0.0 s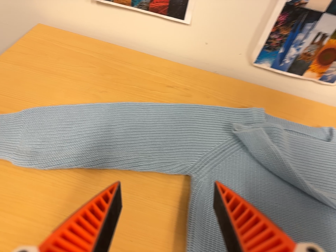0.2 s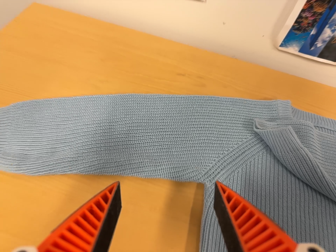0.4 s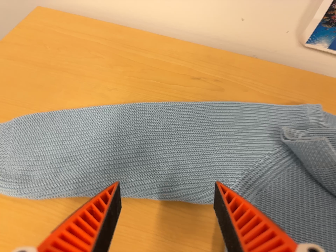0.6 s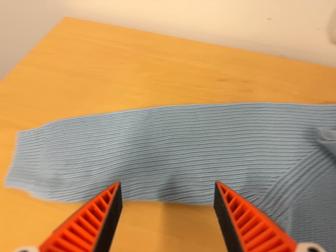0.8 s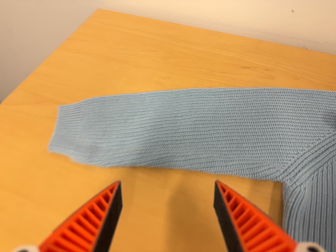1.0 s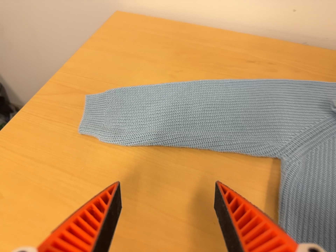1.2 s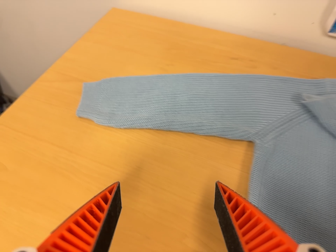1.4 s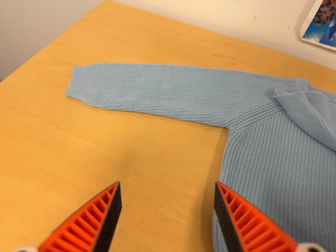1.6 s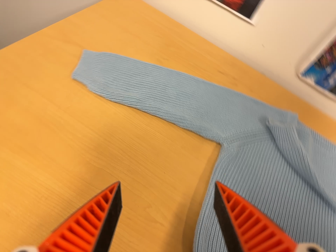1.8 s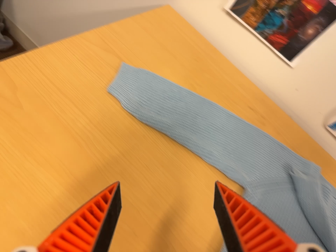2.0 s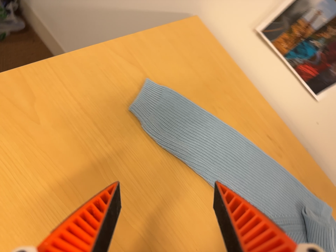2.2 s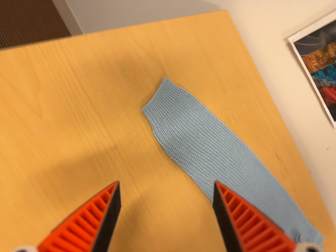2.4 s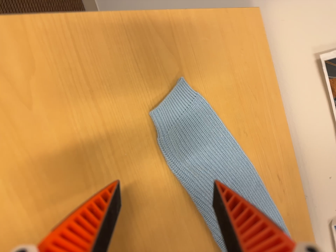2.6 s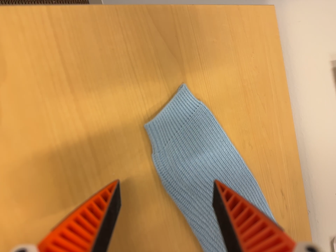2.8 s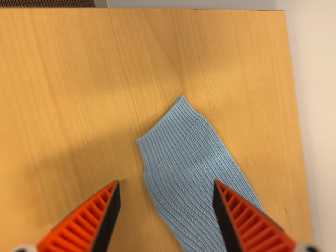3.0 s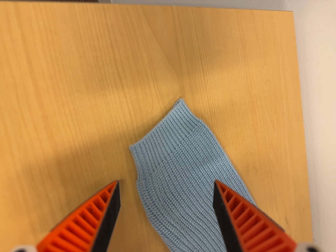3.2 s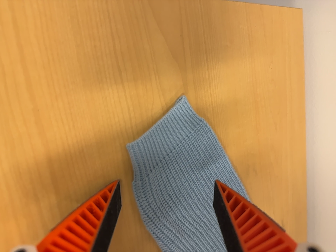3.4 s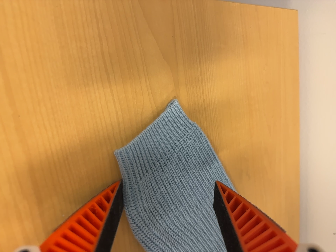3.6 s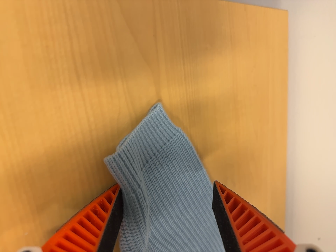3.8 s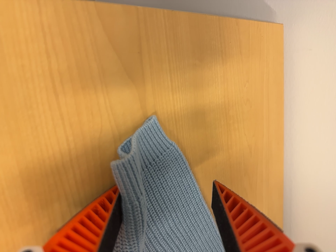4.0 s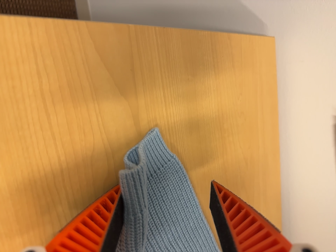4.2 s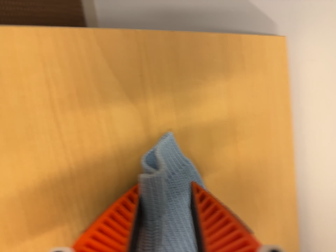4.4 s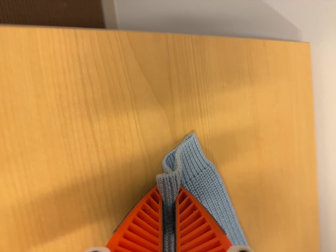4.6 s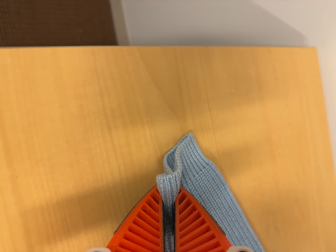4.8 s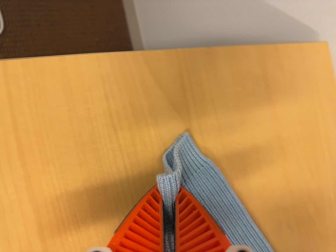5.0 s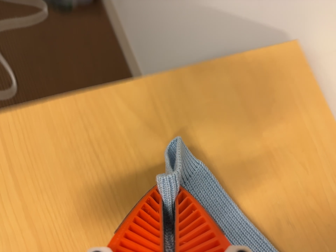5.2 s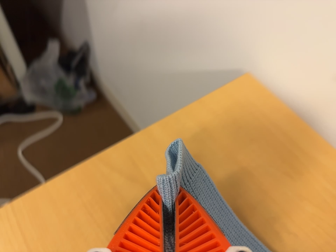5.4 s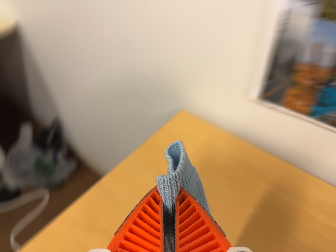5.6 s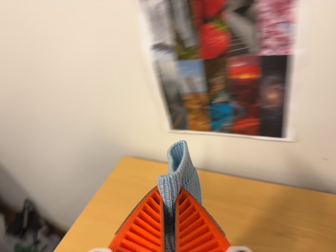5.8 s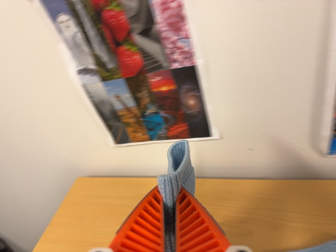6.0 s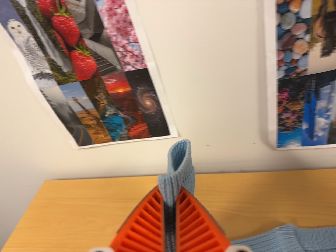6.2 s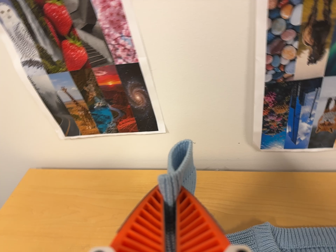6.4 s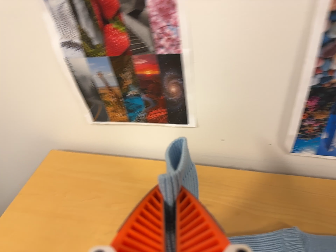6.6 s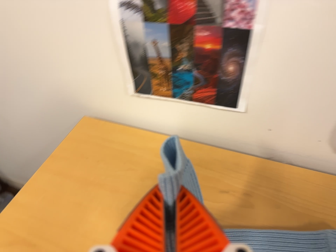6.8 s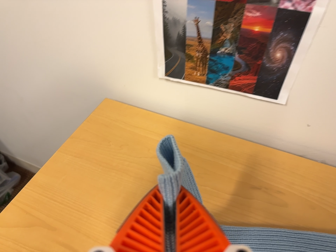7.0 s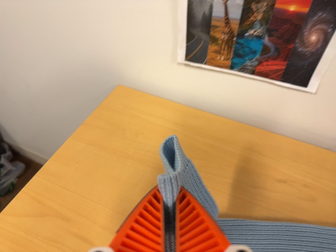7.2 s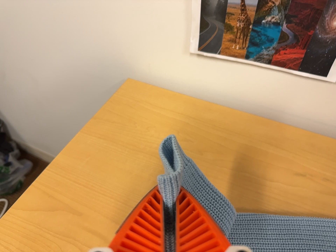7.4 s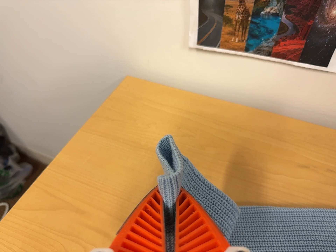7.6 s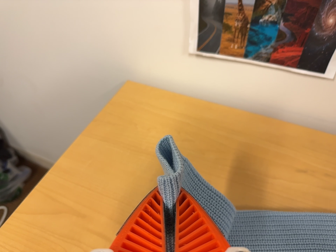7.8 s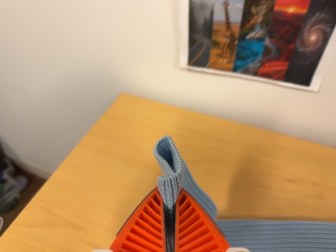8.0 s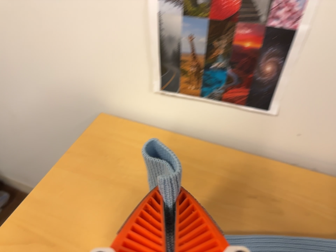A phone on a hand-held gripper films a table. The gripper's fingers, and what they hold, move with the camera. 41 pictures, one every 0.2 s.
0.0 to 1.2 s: The scene slides to the right, as the camera pans about 15 degrees to its left. It travels toward the bottom of its view, about 6 cm, so close, fixed things drift upward.
1.2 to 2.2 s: The camera pans to its right by about 15 degrees. It travels to its left and toward the top of its view, about 20 cm. It rolls about its line of sight by about 45 degrees, and the scene rotates clockwise.
2.2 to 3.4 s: The camera travels forward and toward the top of its view, about 18 cm, so what stands in front looms larger. Its aim tips toward the bottom of its view by about 10 degrees. It rolls about its line of sight by about 20 degrees, and the scene rotates clockwise.
3.4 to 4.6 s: The camera's aim tips toward the top of its view by about 10 degrees, and the scene shifts downward.
4.6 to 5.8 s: The camera travels to its right and backward, about 40 cm, so close, fixed things drift to the left. Its aim tips toward the top of its view by about 45 degrees, and the scene shifts downward. It rolls about its line of sight by about 70 degrees, and the scene rotates counterclockwise.
5.8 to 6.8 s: The camera travels to its left, about 12 cm, so close, fixed things drift to the right. Its aim tips toward the bottom of its view by about 10 degrees, and the scene shifts upward. It rolls about its line of sight by about 20 degrees, and the scene rotates clockwise.
6.8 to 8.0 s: The camera shifts only a little, or ends up much as it began.
The film runs forward here.
